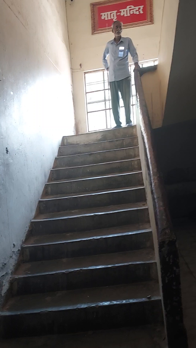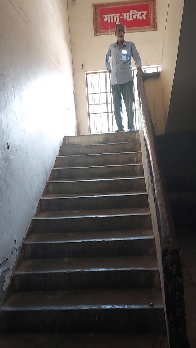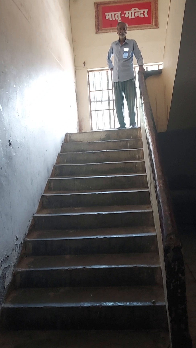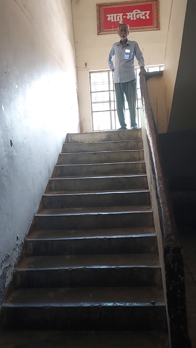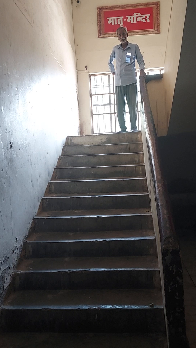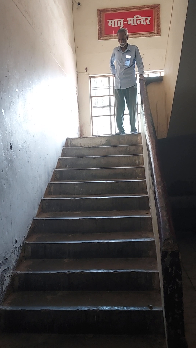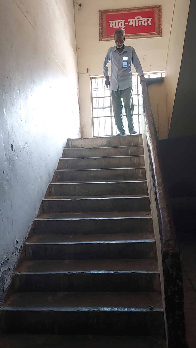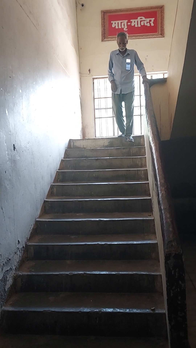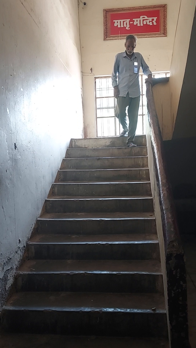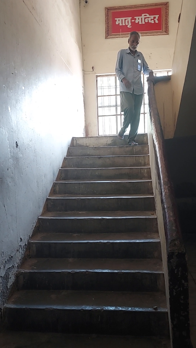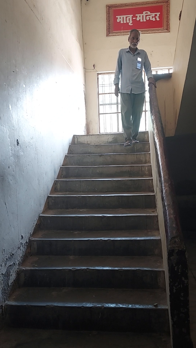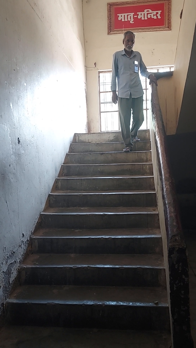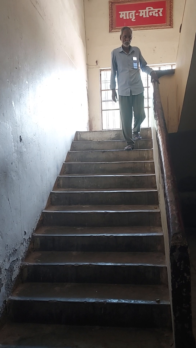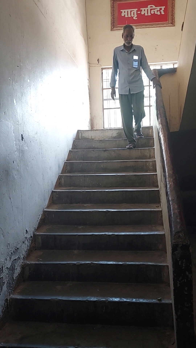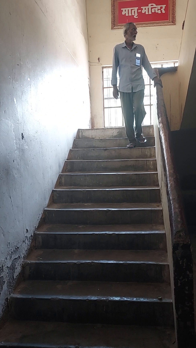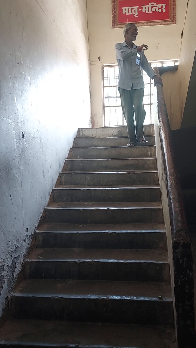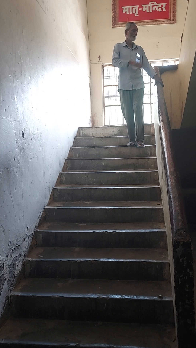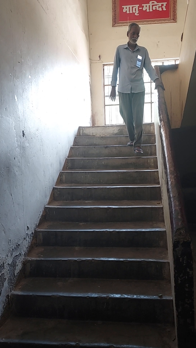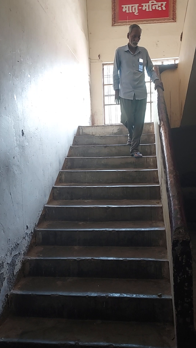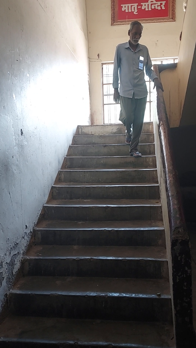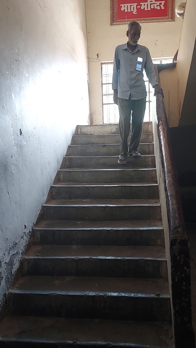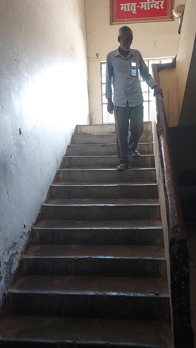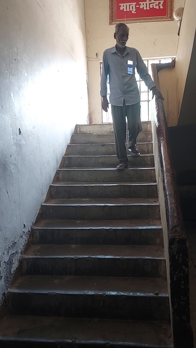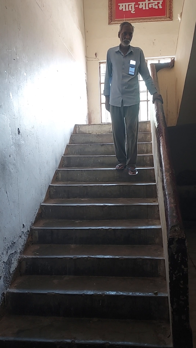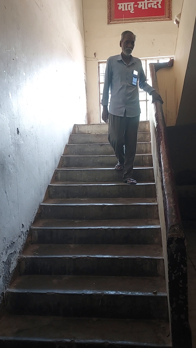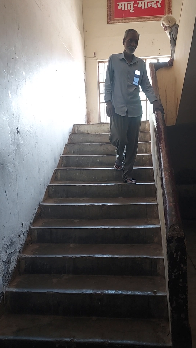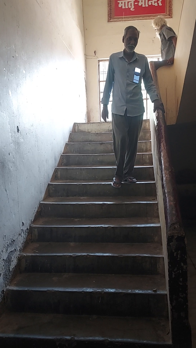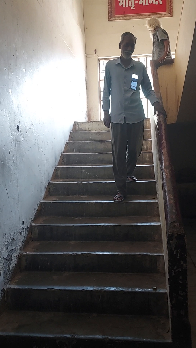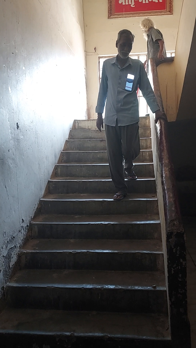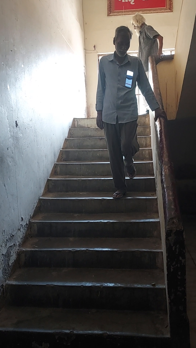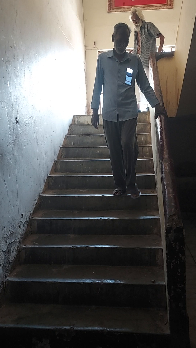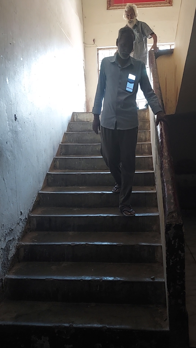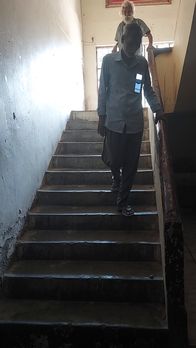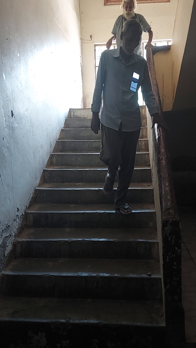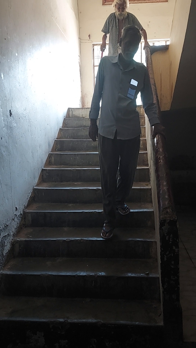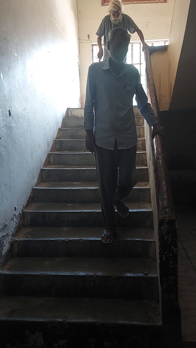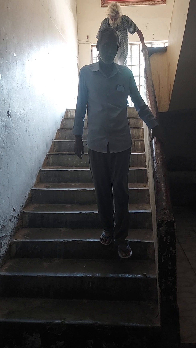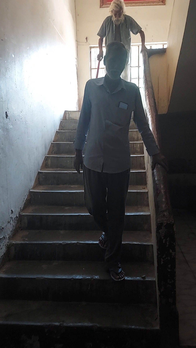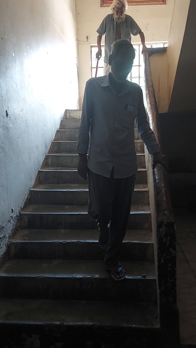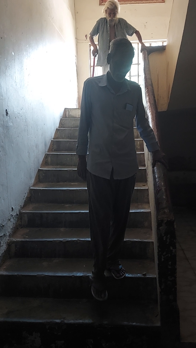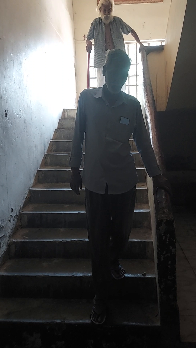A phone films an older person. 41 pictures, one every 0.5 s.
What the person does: Going down stairs.
